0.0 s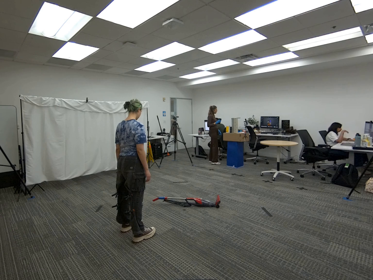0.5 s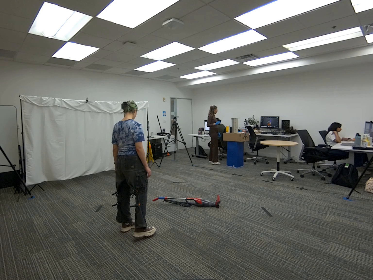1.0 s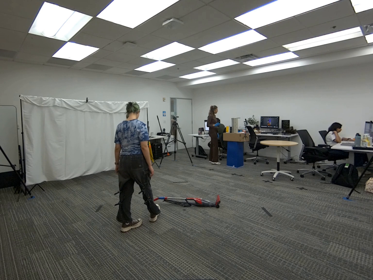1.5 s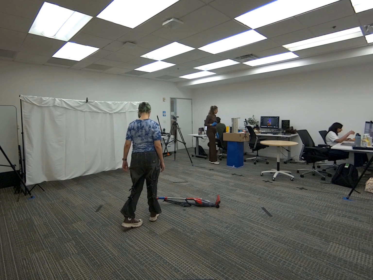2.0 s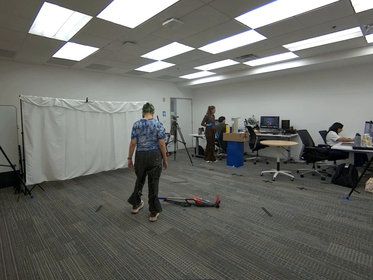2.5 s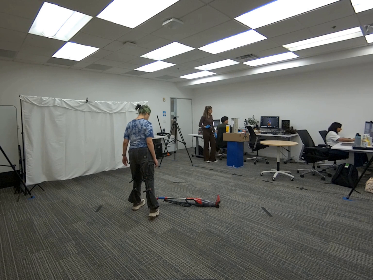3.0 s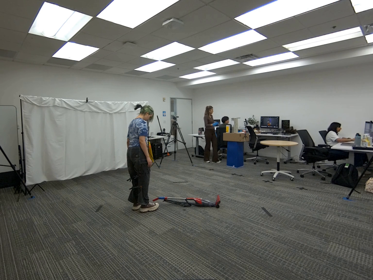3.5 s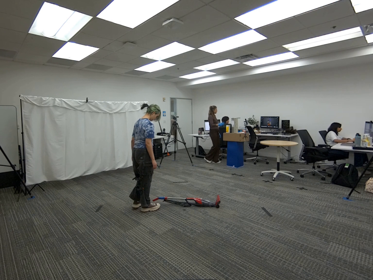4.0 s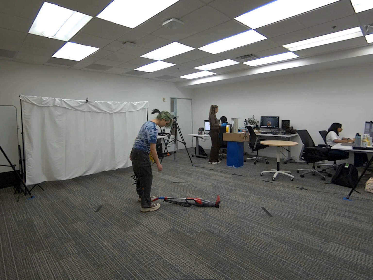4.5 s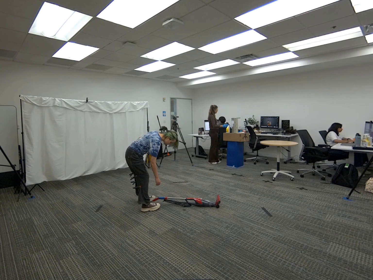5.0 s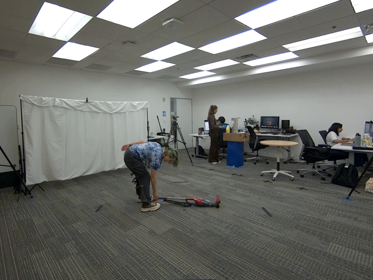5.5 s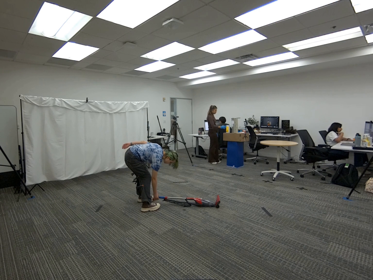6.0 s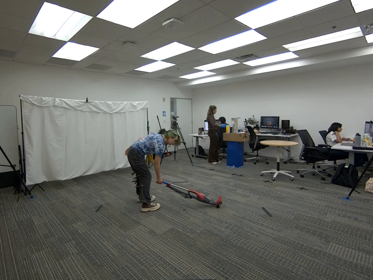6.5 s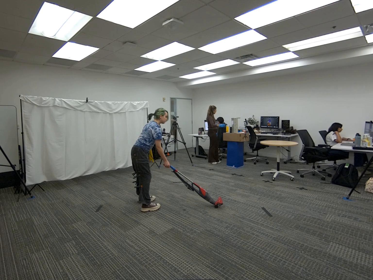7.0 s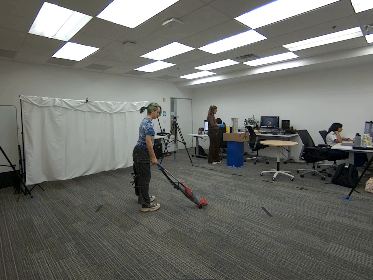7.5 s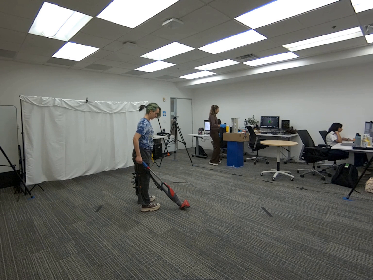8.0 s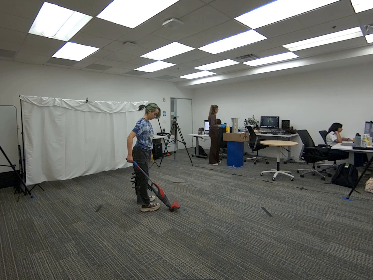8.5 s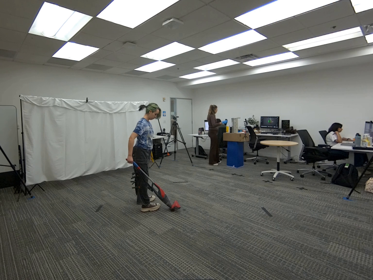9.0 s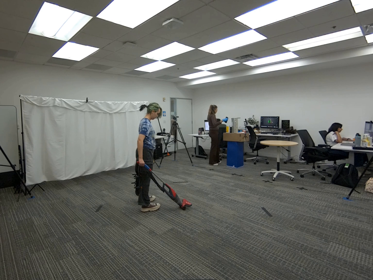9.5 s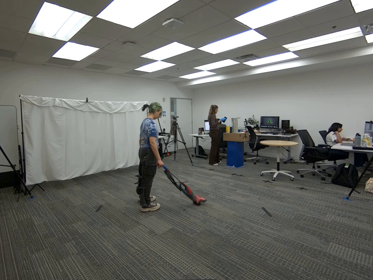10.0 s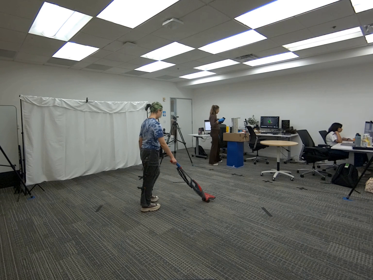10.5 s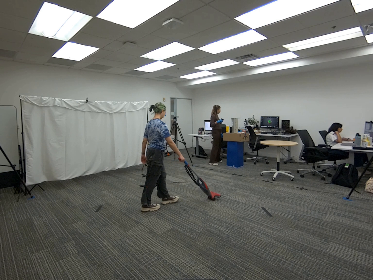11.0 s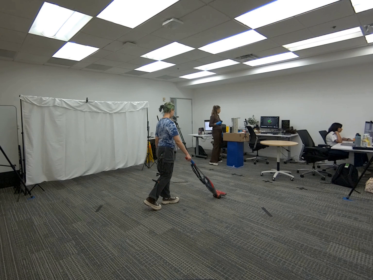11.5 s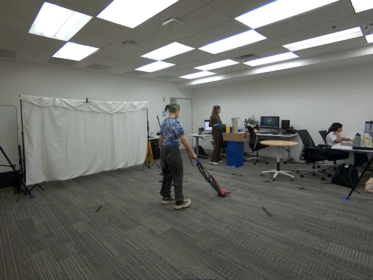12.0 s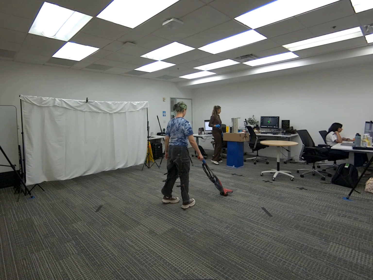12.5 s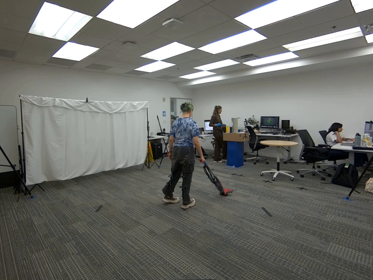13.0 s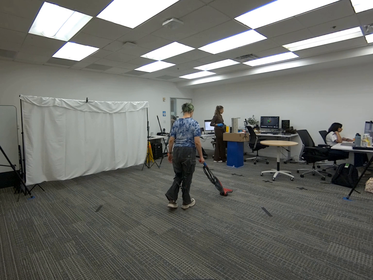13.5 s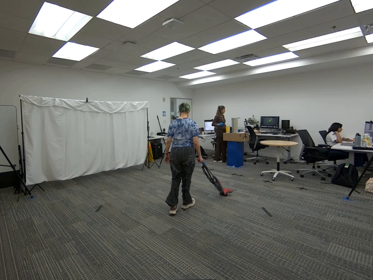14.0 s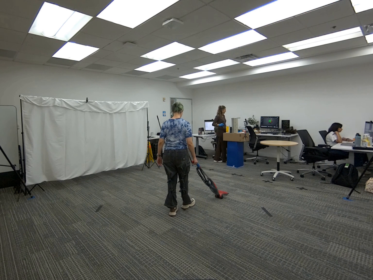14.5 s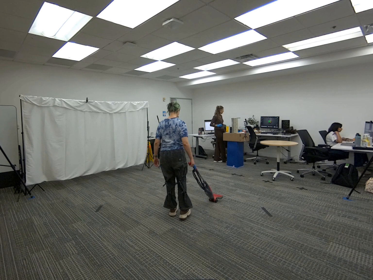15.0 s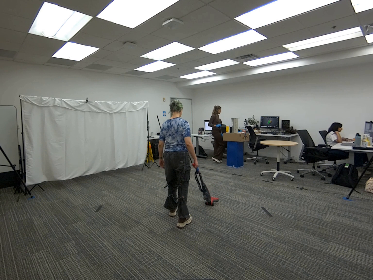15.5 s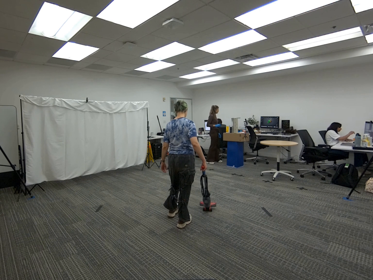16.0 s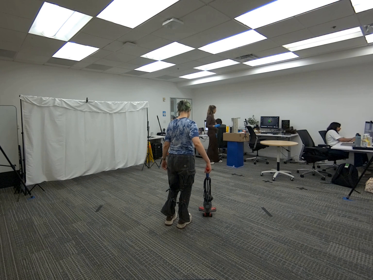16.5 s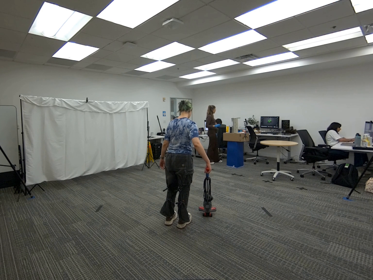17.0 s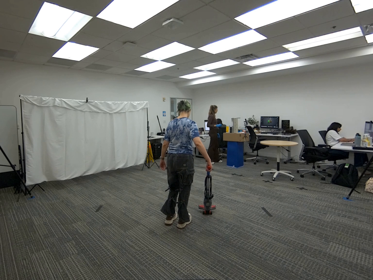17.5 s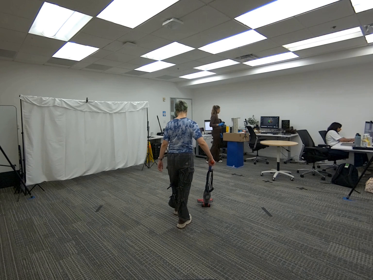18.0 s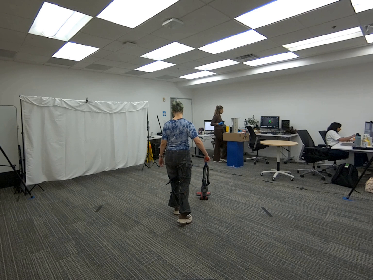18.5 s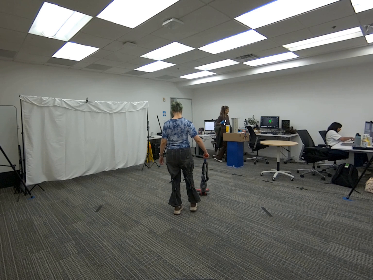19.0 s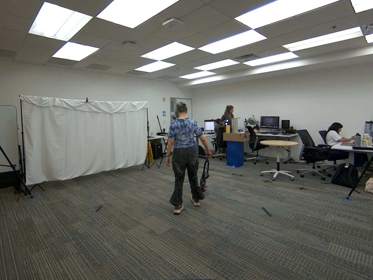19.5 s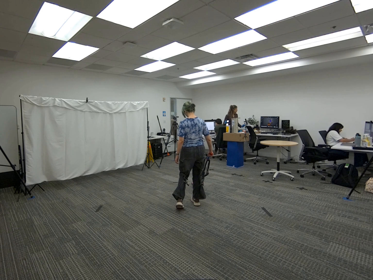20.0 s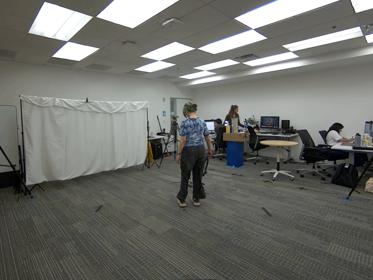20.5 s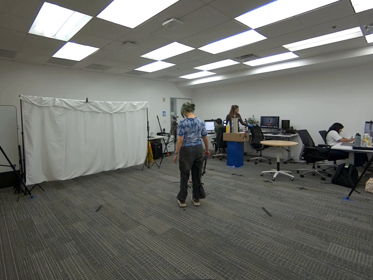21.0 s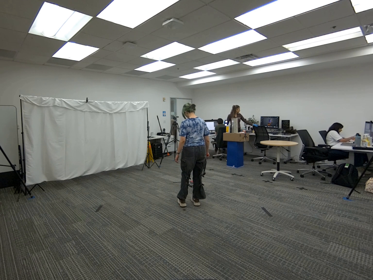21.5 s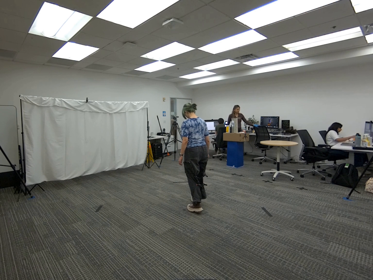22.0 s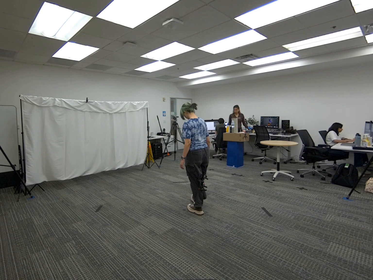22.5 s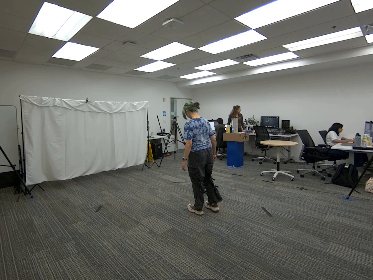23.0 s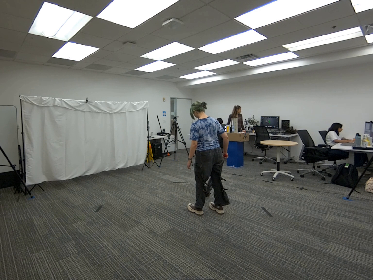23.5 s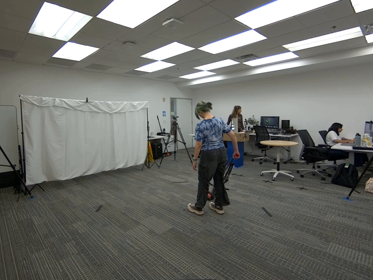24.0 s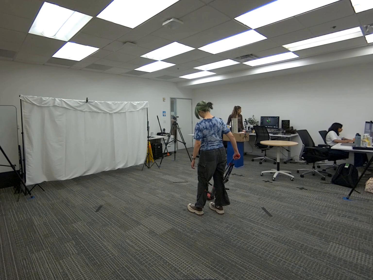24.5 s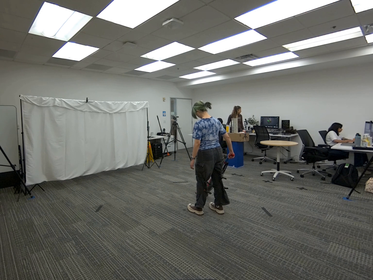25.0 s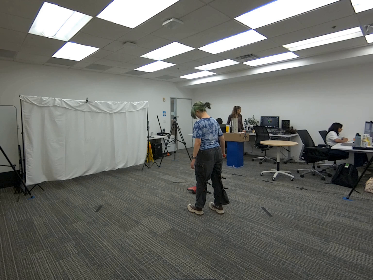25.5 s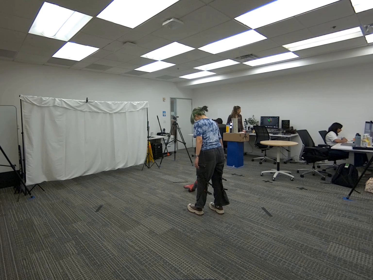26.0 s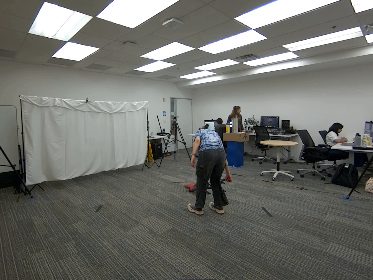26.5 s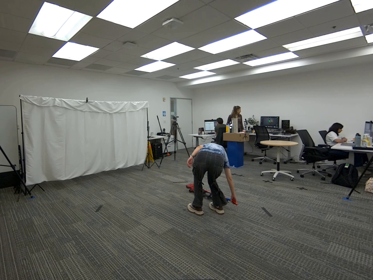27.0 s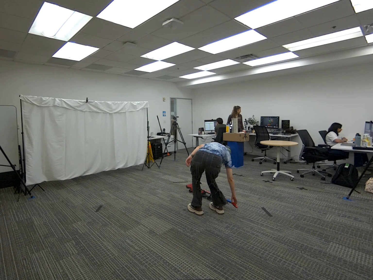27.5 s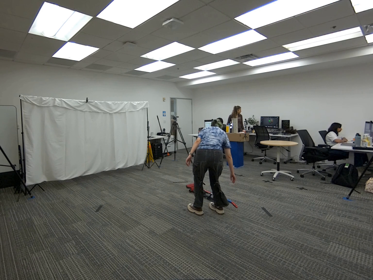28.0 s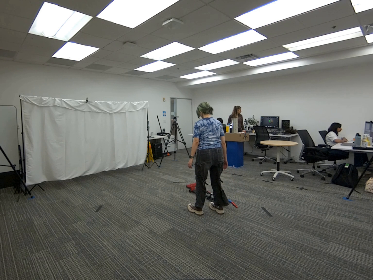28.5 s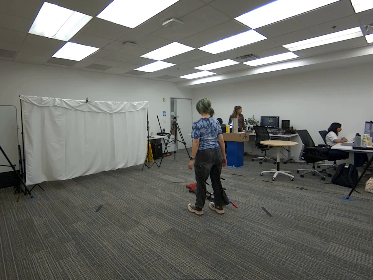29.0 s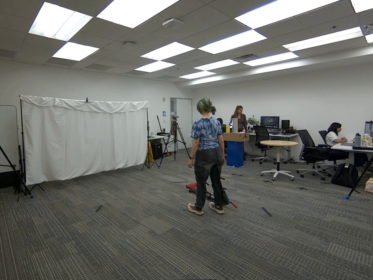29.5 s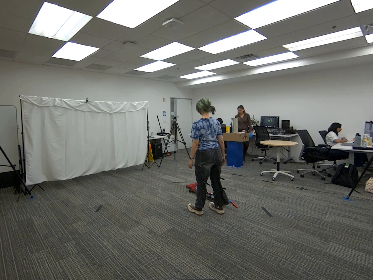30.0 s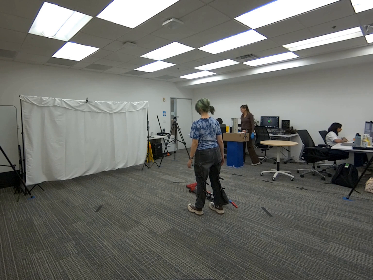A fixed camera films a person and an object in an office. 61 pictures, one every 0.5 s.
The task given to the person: Walk over to the vaccum on the floor and pick up the vaccum from the ground using one hand only from the handle. Keep pushing continously the vaccum within the bounding area.
